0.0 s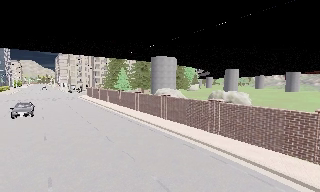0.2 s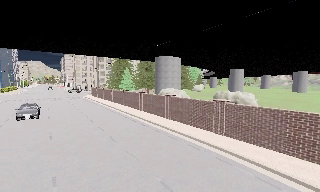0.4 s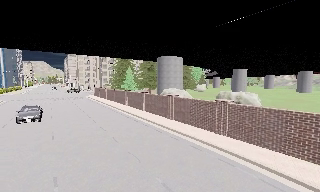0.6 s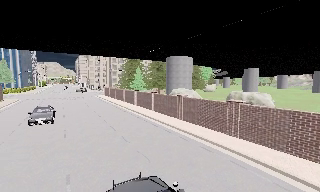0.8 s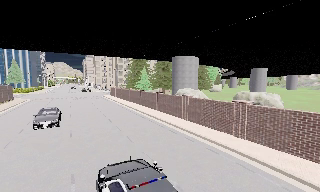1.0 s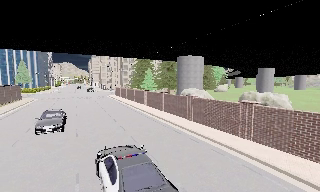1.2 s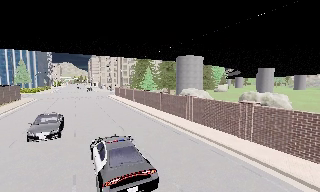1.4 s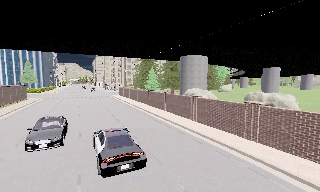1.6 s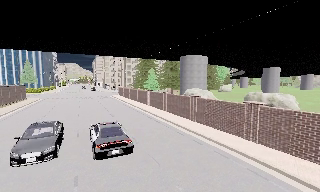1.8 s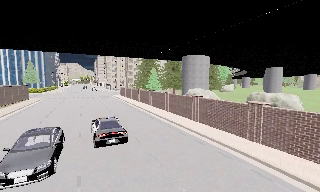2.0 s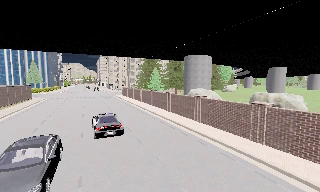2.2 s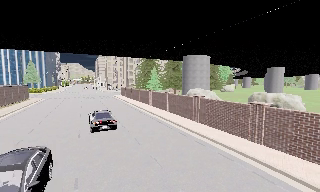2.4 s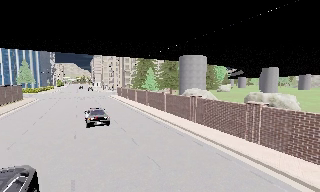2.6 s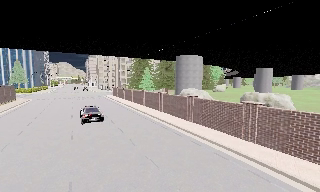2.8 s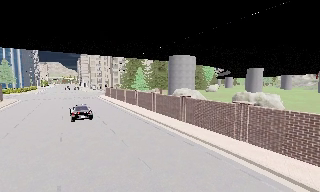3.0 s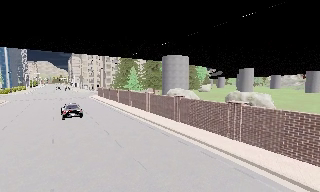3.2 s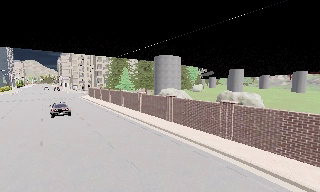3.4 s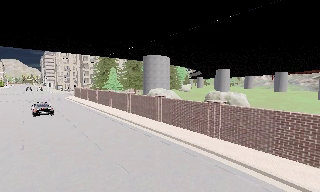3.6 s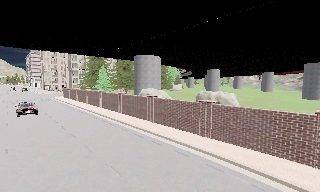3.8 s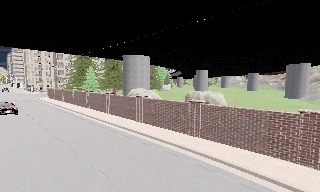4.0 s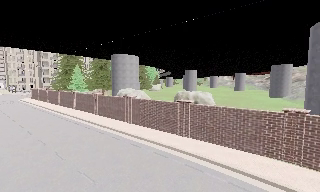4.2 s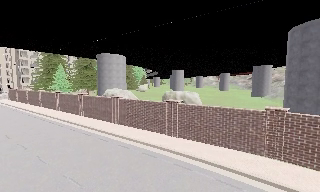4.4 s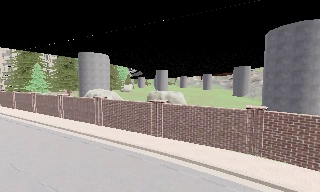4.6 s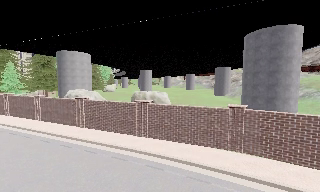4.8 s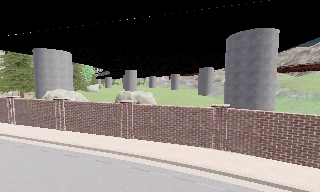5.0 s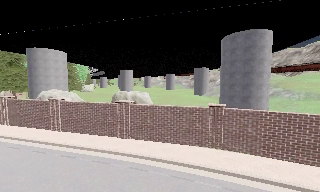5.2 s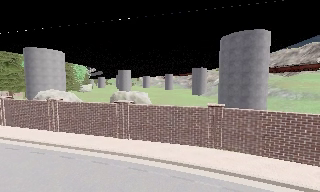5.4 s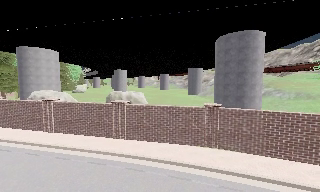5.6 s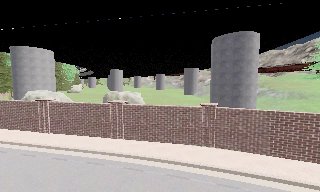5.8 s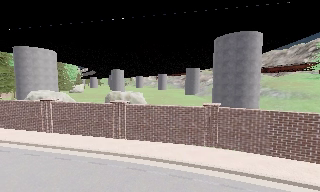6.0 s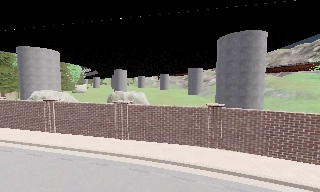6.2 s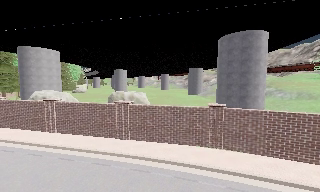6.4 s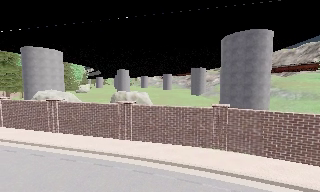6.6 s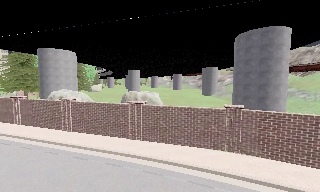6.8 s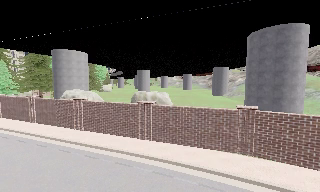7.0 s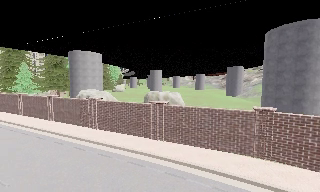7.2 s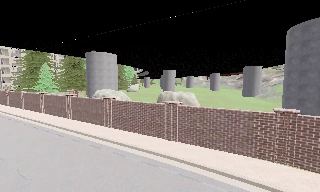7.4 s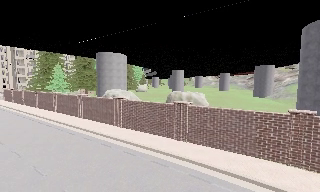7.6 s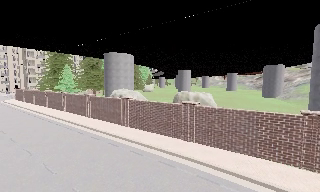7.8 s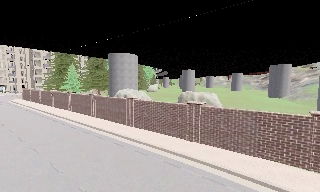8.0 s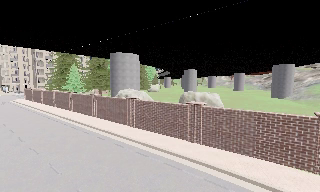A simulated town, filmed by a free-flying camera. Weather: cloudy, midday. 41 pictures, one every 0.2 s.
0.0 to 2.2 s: The scene slides to the right, as the camera pans about 10 degrees to its left. It travels forward, about 1 m, so what stands in front looms larger.
2.2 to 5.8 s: The camera swings to its right by about 50 degrees, and the scene slides to the left. It travels to its left and forward, about 1 m.
5.8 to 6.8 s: The camera shifts only a little, or ends up much as it began.
6.8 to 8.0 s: The camera swings to its left by about 15 degrees, and the scene slides to the right.
The film runs forward here.
